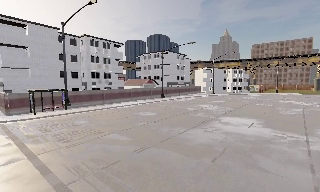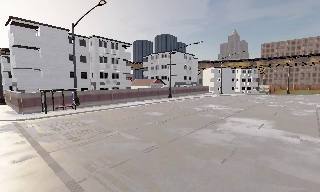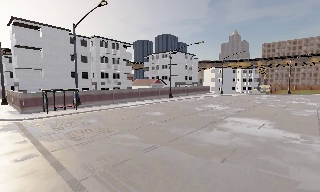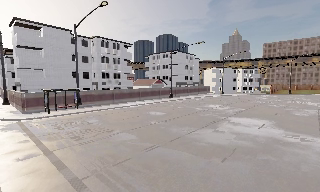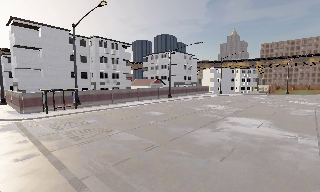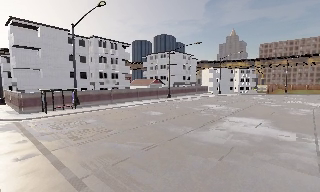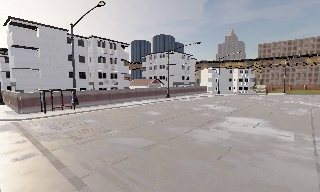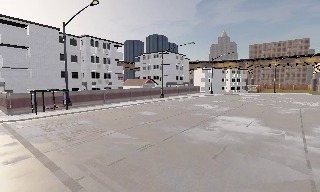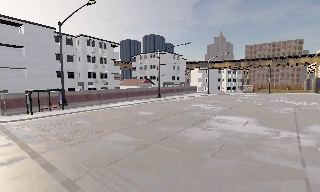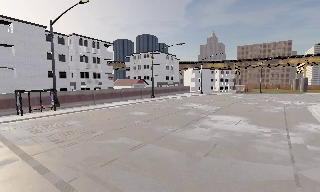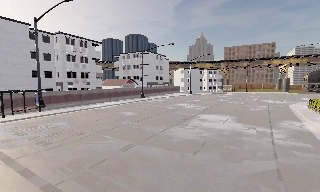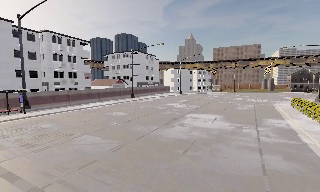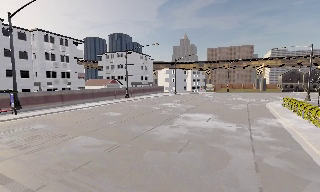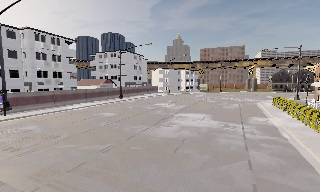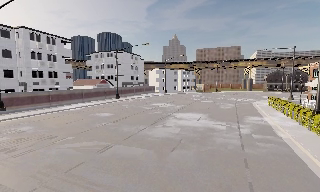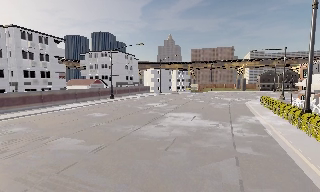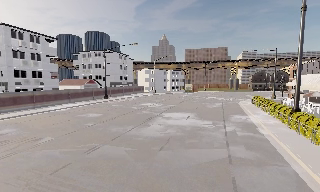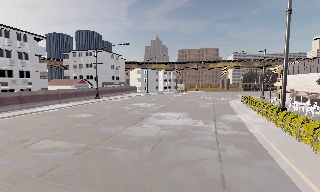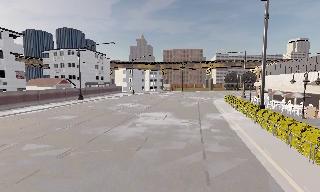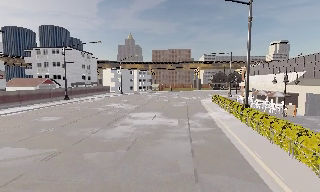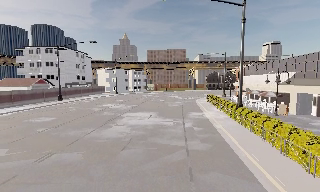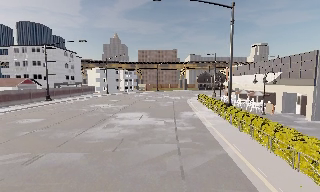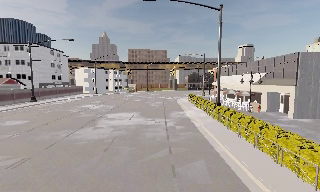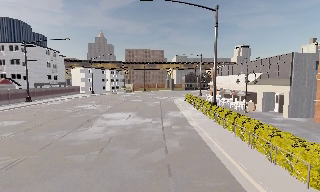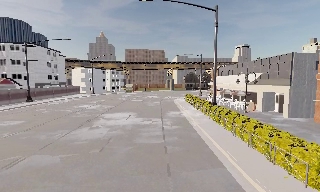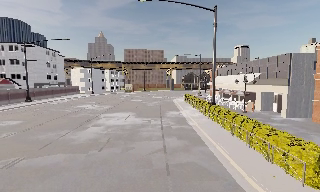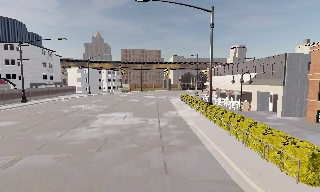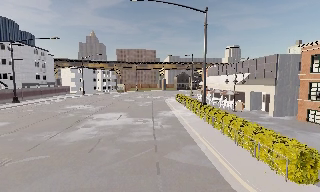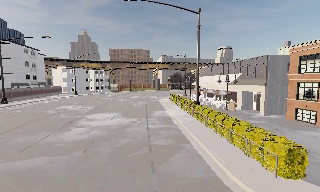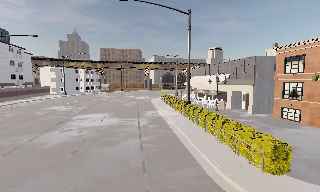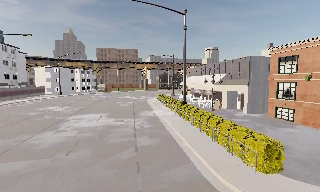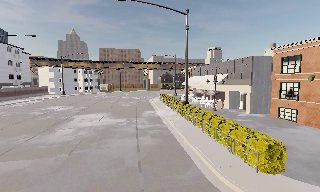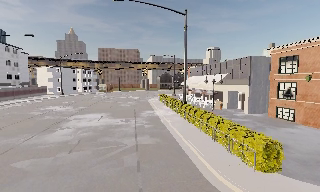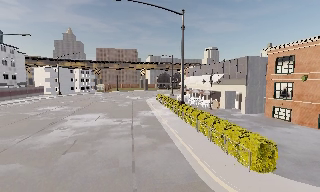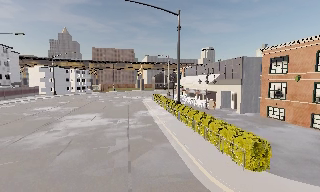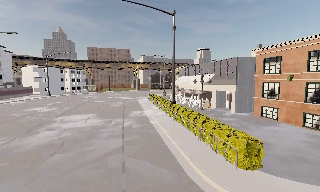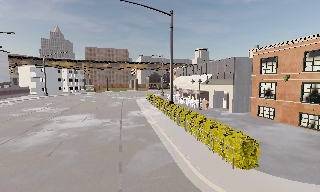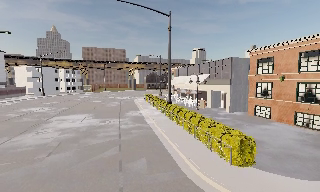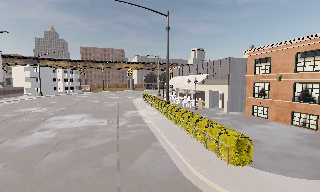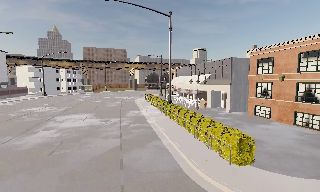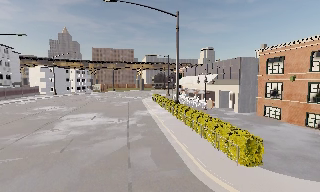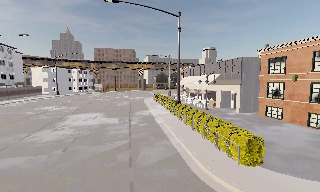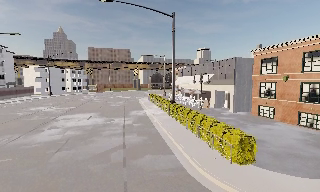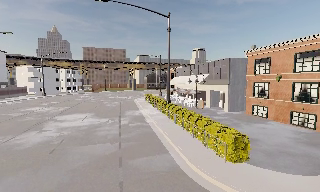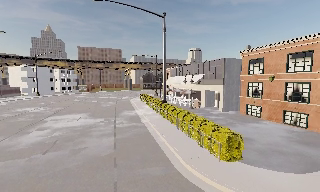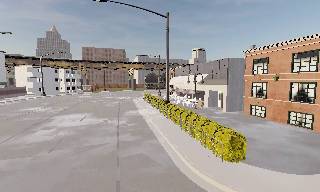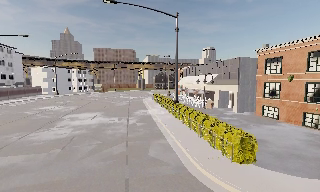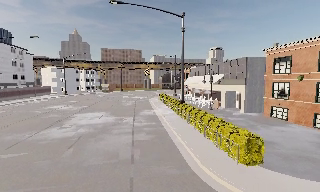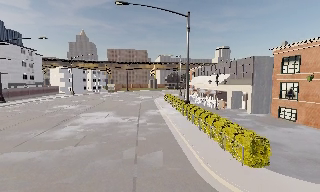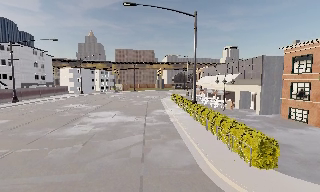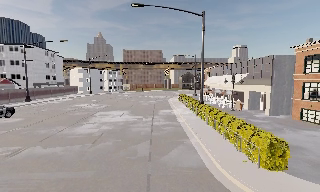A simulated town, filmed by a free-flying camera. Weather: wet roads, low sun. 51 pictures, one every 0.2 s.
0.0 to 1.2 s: The camera shifts only a little, or ends up much as it began.
1.2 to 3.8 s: The camera swings to its right by about 35 degrees, and the scene slides to the left. It travels backward, about 0.5 m.
3.8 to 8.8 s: The camera swings to its right by about 25 degrees, and the scene slides to the left. It travels backward and to its right, about 1.5 m, so what stands in front gets smaller.
8.8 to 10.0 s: The camera swings to its left by about 15 degrees, and the scene slides to the right.
The film runs backward here.
